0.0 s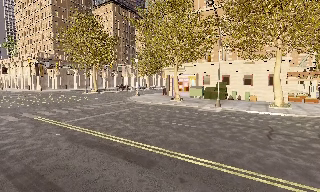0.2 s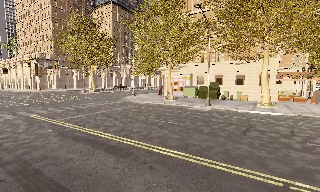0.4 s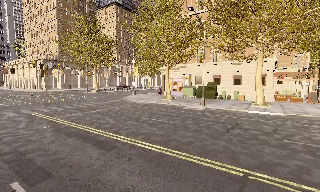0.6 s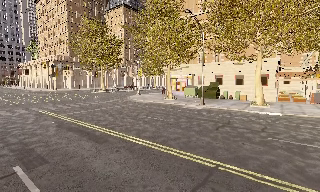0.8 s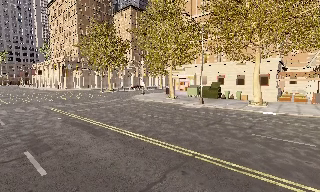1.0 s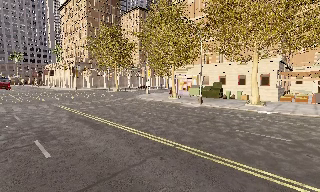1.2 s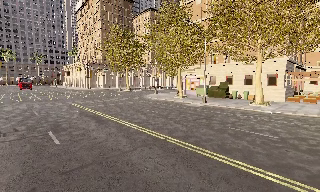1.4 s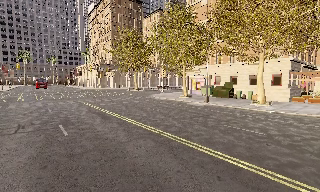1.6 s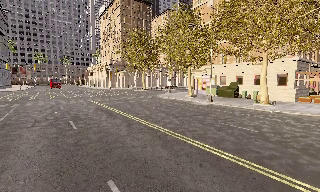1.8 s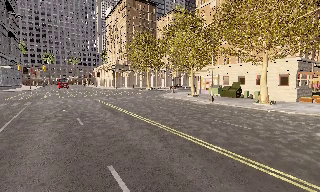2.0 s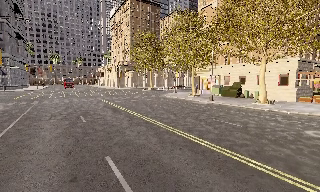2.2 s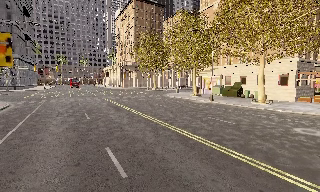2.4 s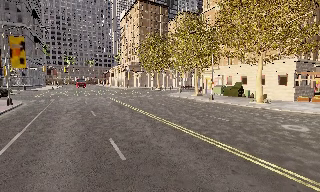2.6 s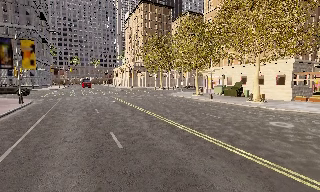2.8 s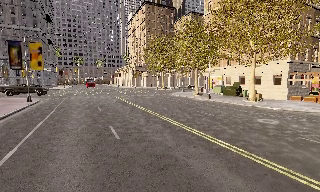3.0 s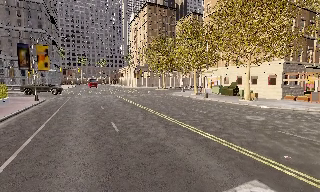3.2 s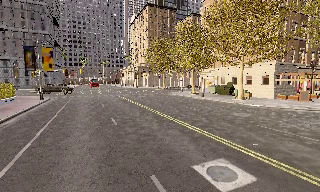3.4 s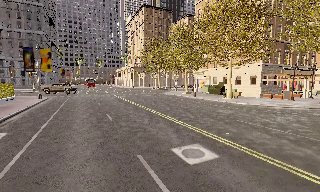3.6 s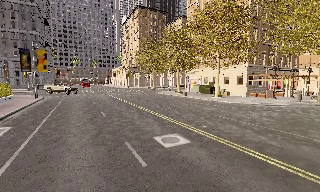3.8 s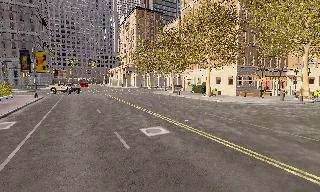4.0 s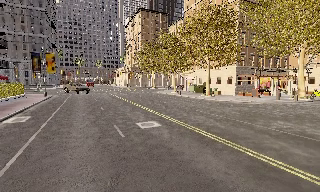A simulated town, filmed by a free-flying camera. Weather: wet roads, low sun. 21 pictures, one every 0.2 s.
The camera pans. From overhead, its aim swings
counterclockwise.
0.0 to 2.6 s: The camera pans to its left, which is counterclockwise from overhead, by about 30 degrees. It travels backward and to its right, about 12 m.
2.6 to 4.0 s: The camera travels backward and to its right, about 8 m, so what stands in front gets smaller.
The film runs forward here.
